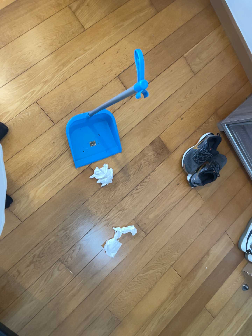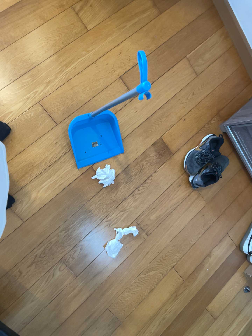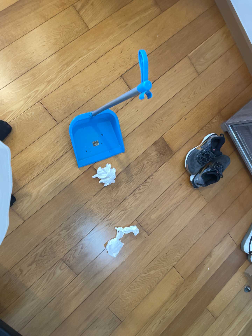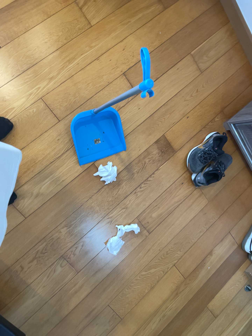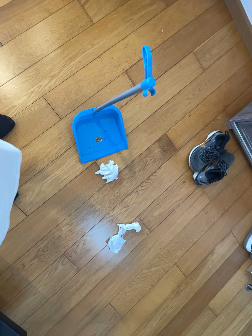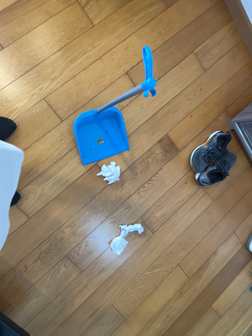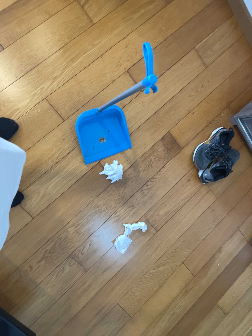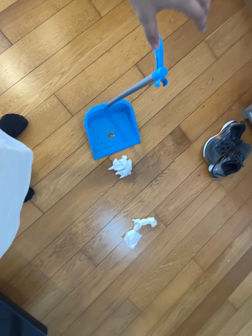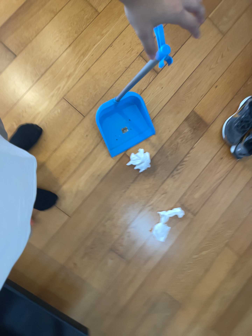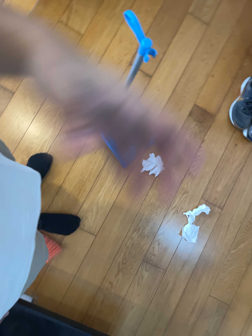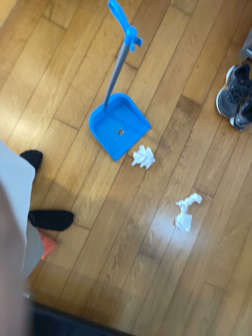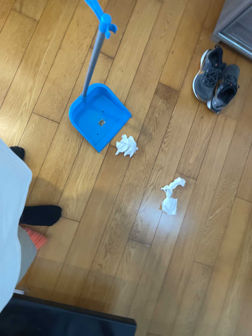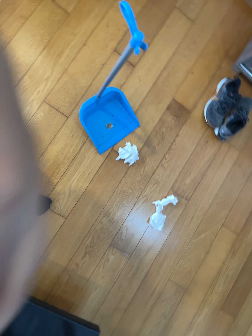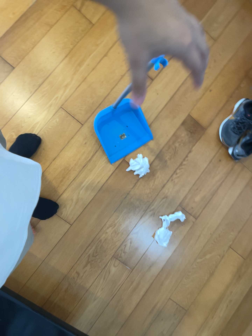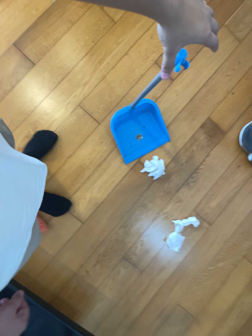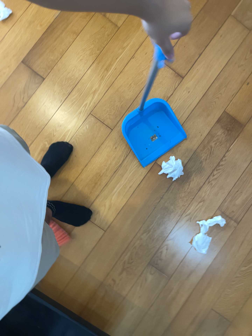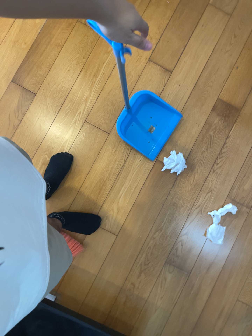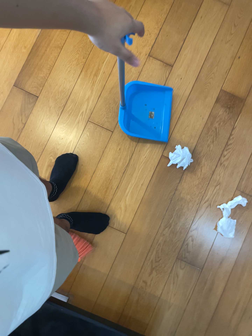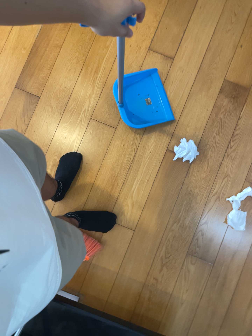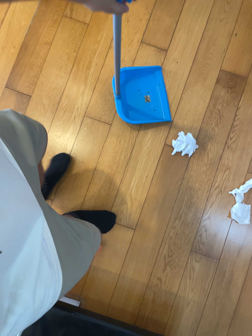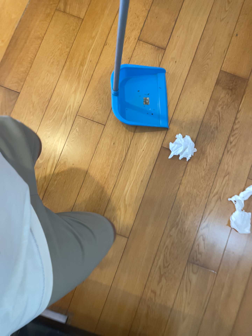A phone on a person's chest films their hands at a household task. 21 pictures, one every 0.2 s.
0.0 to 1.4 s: The camera shifts only a little, or ends up much as it began.
1.4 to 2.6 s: The camera rolls about its line of sight by about 10 degrees, and the scene rotates counterclockwise.
2.6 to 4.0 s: The camera pans to its left by about 10 degrees. It travels forward and toward the bottom of its view, about 22 cm, so what stands in front looms larger. It rolls about its line of sight by about 20 degrees, and the scene rotates counterclockwise.
The film runs forward here.
